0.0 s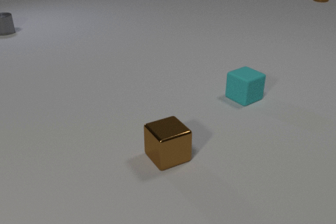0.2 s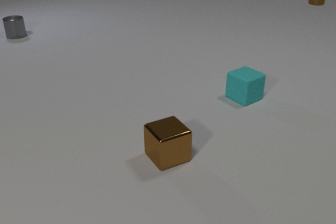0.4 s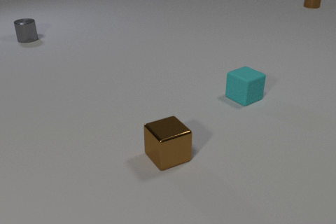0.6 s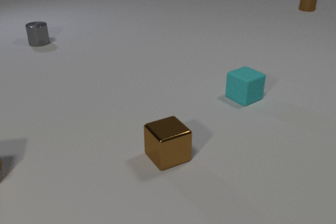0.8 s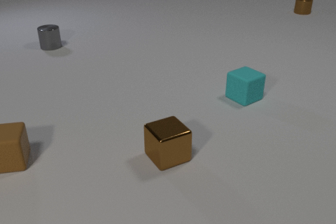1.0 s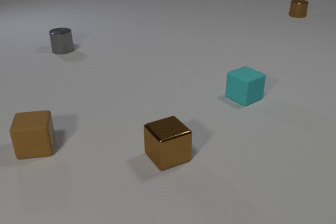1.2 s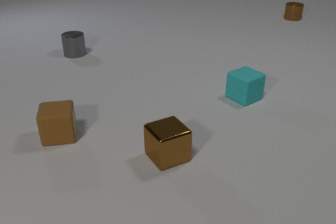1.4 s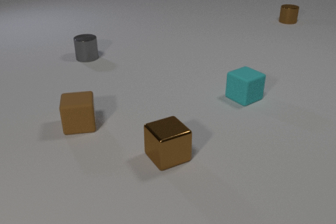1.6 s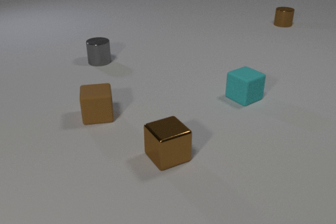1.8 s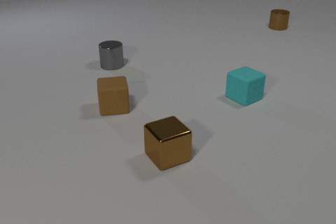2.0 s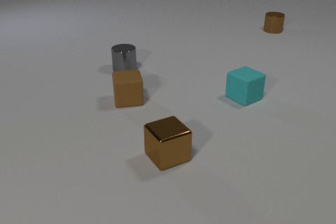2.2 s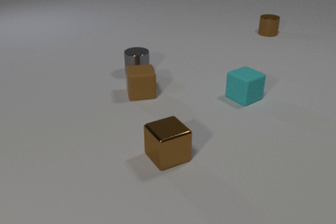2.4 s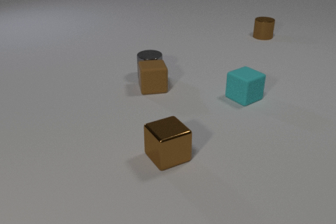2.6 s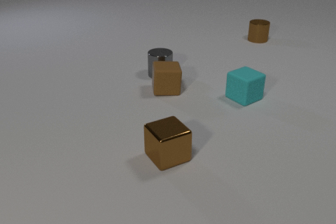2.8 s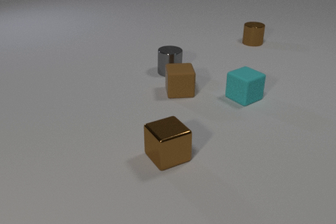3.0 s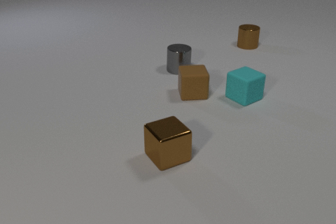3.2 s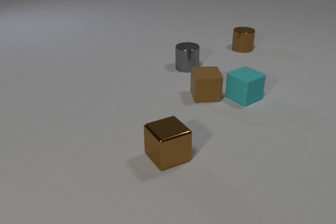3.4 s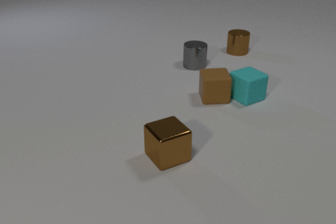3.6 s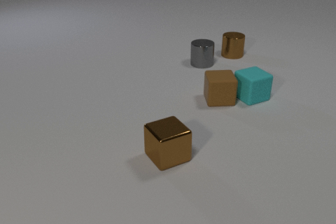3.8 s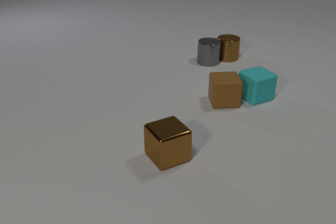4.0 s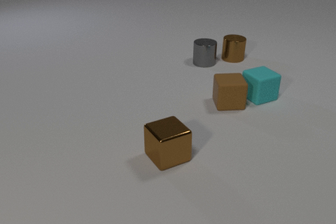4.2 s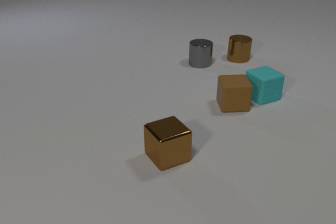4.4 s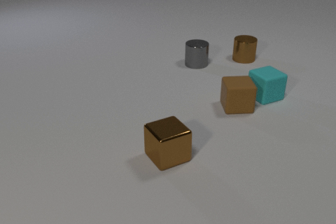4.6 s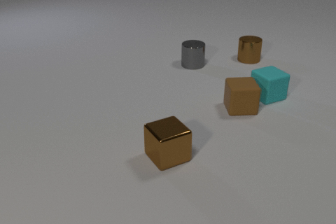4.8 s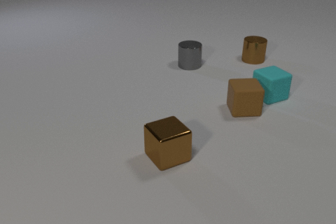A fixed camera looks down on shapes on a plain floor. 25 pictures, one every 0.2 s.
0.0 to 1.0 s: The brown rubber cube comes in at the left edge, slides to the right and away from the camera. The gray metal cylinder slides toward the camera and to the right. The brown metal cylinder slides toward the camera.
1.0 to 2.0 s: The brown rubber cube slides to the right and away from the camera. The gray metal cylinder slides toward the camera and to the right. The brown metal cylinder slides toward the camera.
2.0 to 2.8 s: The brown rubber cube slides to the right. The gray metal cylinder slides to the right. The brown metal cylinder slides toward the camera and to the left. The brown rubber cube and the gray metal cylinder collide.
2.8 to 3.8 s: The brown rubber cube slides to the right. The gray metal cylinder slides to the right and away from the camera. The cyan rubber cube slides to the right. The brown metal cylinder slides toward the camera and to the left. The brown rubber cube and the cyan rubber cube collide. The gray metal cylinder and the brown metal cylinder collide.
3.8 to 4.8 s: The brown rubber cube slides to the right and toward the camera. The gray metal cylinder slides to the left and toward the camera. The cyan rubber cube slides to the right. The brown metal cylinder slides to the right.
What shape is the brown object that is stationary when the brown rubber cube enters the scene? cube.
Are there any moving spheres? no.
How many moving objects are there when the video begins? 2.
